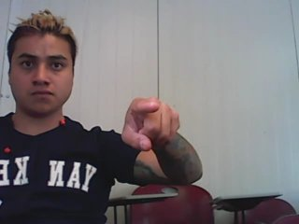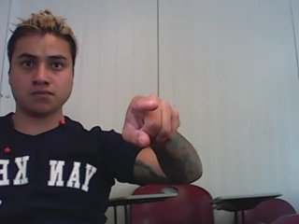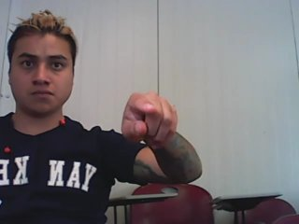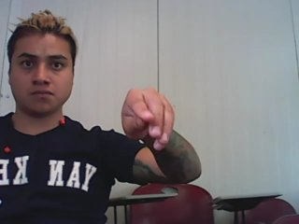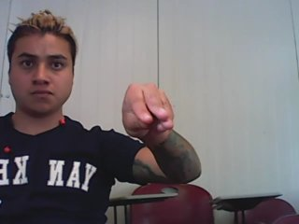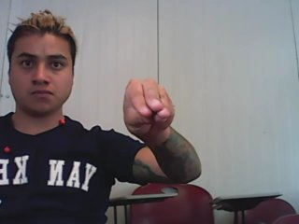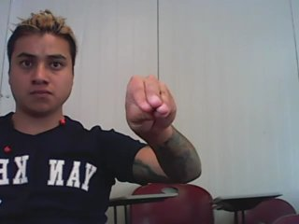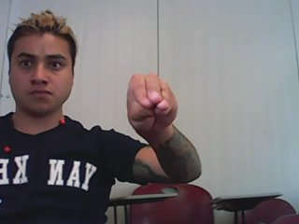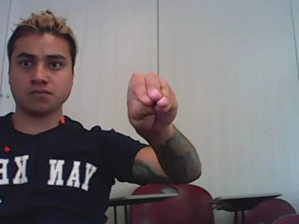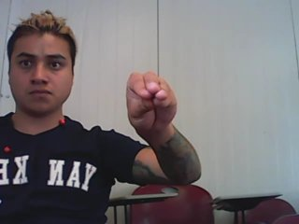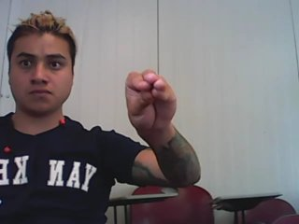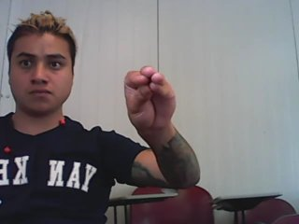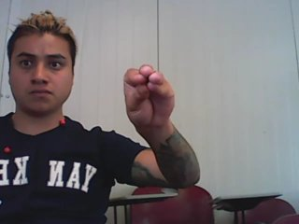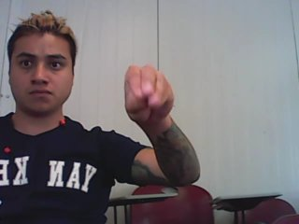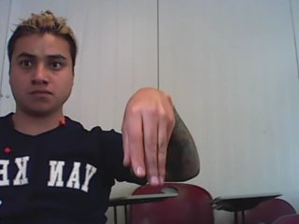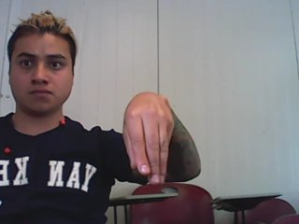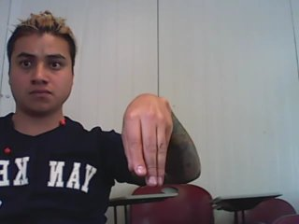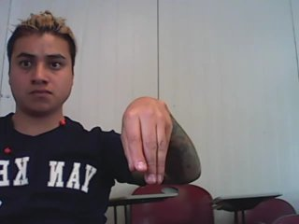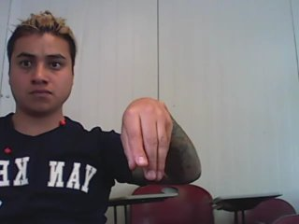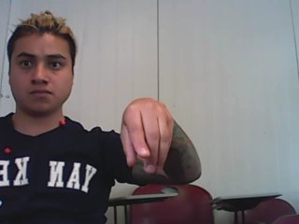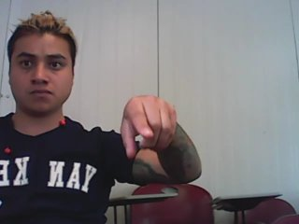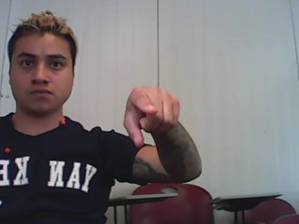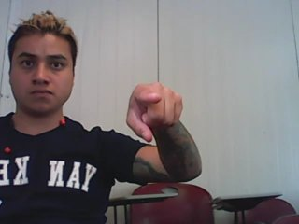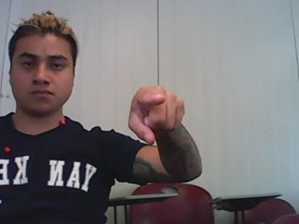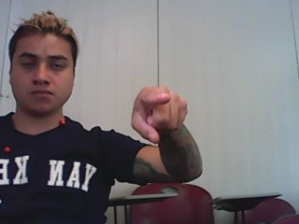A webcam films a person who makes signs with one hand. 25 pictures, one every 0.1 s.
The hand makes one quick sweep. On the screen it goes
downward.
0.3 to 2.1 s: On the screen the hand sweeps downward. The name of the sign: Throw down.
